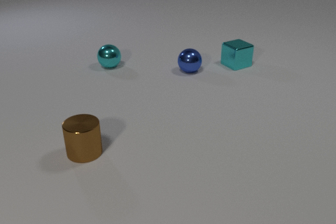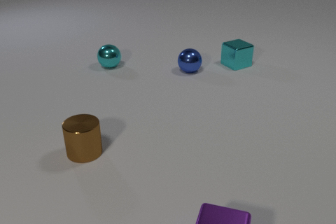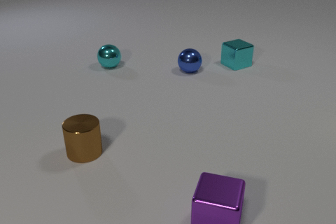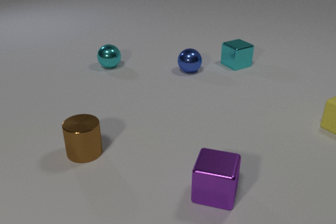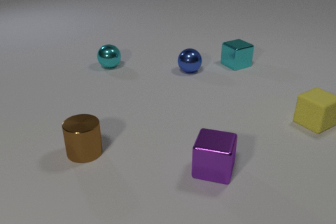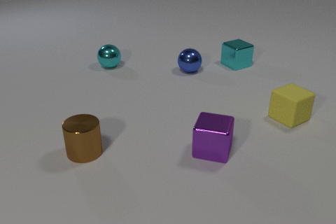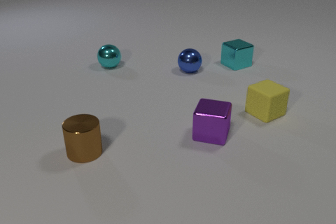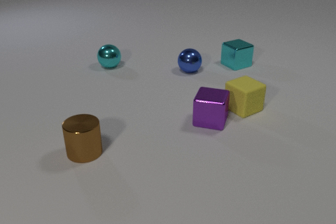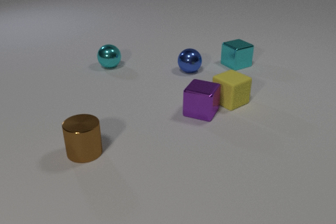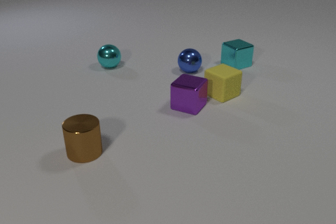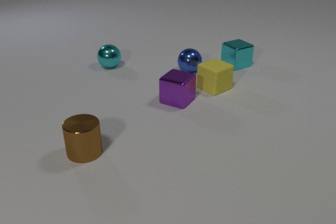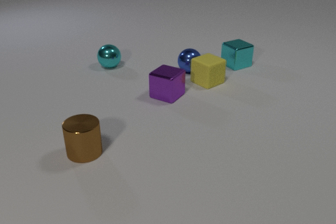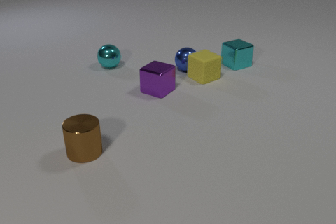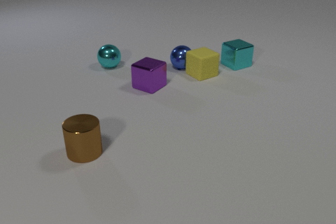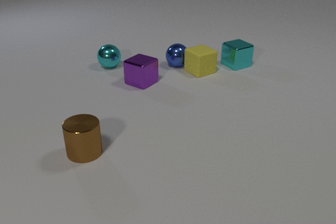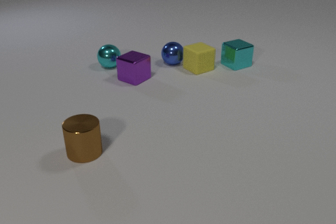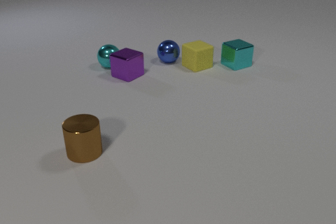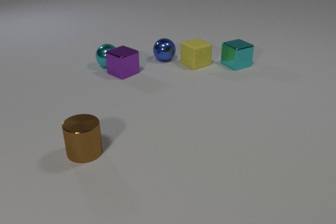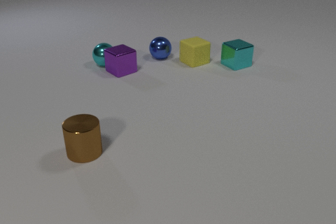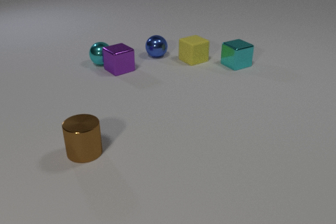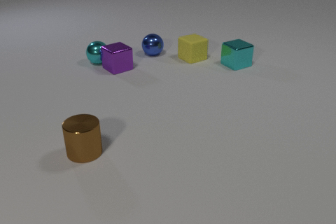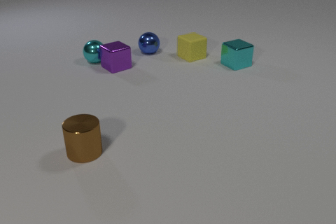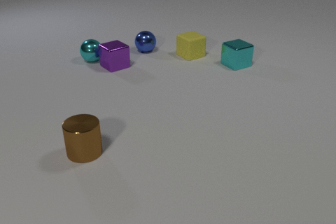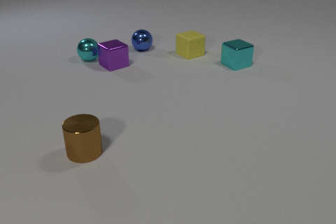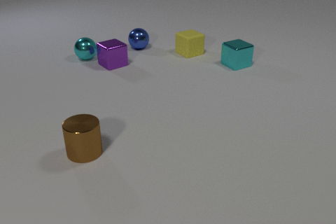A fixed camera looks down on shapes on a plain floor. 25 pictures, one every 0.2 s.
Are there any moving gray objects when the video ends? no.
What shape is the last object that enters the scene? cube.
What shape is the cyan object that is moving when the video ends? sphere.
0.0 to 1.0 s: The purple metal cube comes in at the bottom edge, slides away from the camera. The yellow rubber cube comes in at the right edge, slides to the left.
1.0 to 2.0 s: The purple metal cube slides away from the camera. The yellow rubber cube slides to the left and away from the camera. The purple metal cube and the yellow rubber cube collide.
2.0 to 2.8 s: The purple metal cube slides away from the camera and to the left. The yellow rubber cube slides away from the camera. The blue metal sphere rolls away from the camera and to the left. The yellow rubber cube and the blue metal sphere collide.
2.8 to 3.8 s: The purple metal cube slides away from the camera and to the left. The yellow rubber cube slides away from the camera. The blue metal sphere rolls away from the camera and to the left. The cyan metal sphere rolls away from the camera and to the left. The purple metal cube and the cyan metal sphere collide.
3.8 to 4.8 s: The purple metal cube slides away from the camera and to the left. The yellow rubber cube slides away from the camera. The blue metal sphere rolls away from the camera and to the left. The cyan metal sphere rolls away from the camera and to the left.
